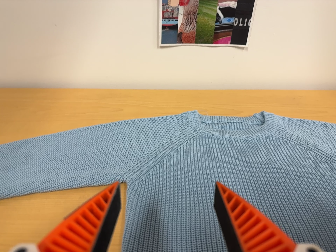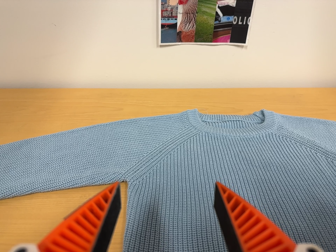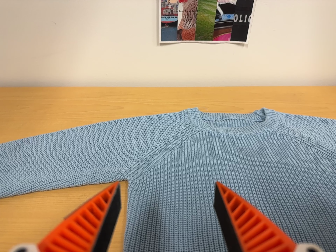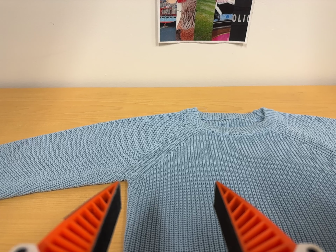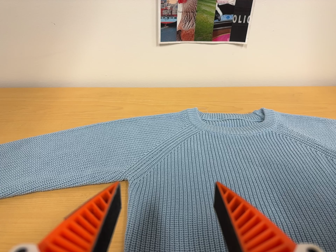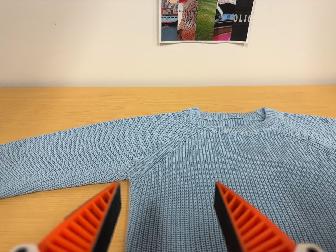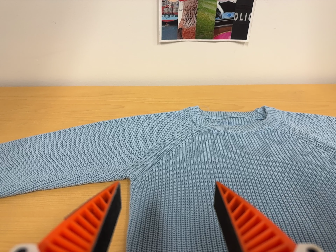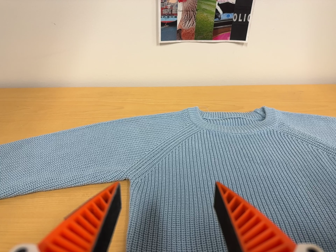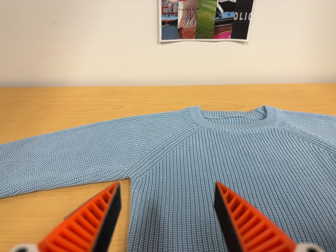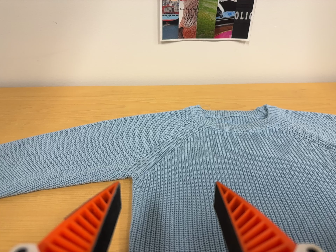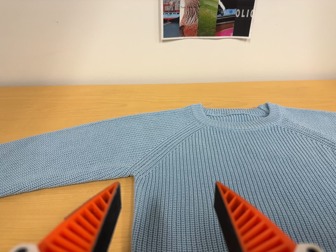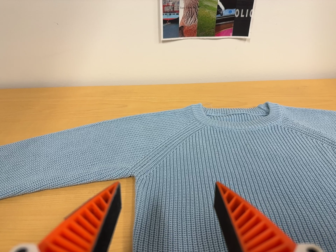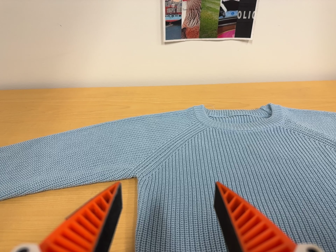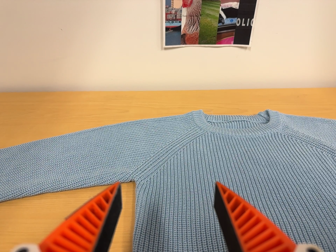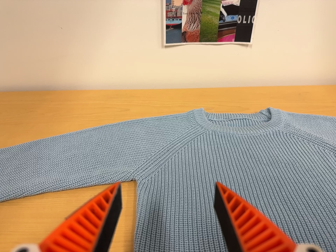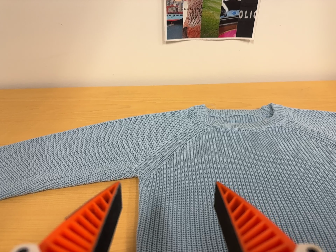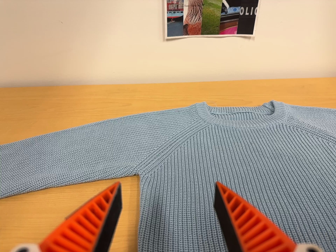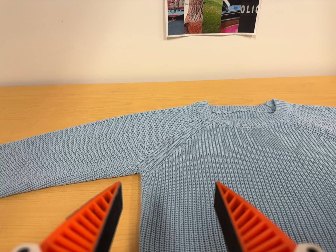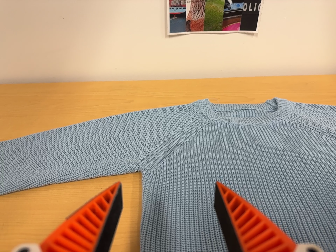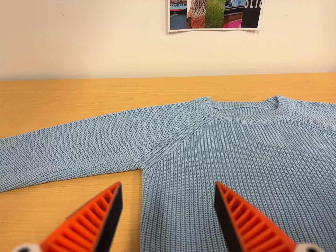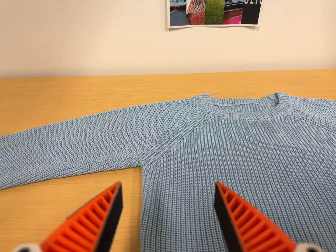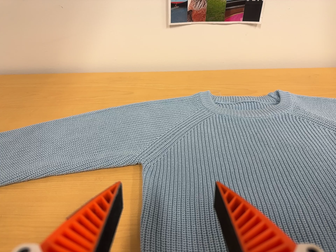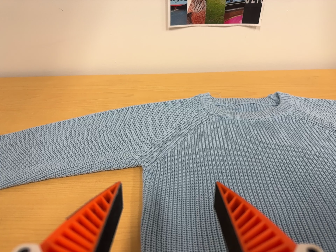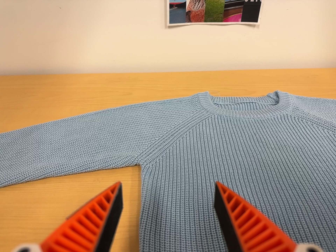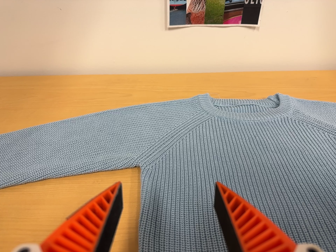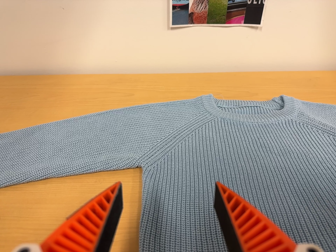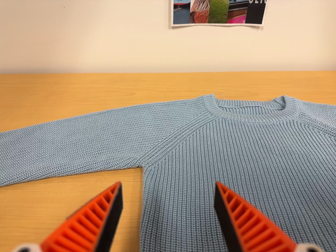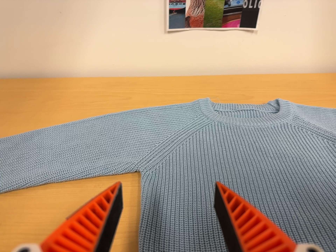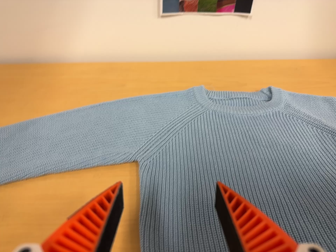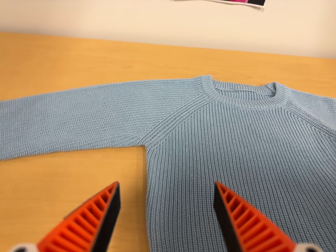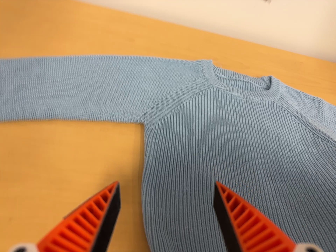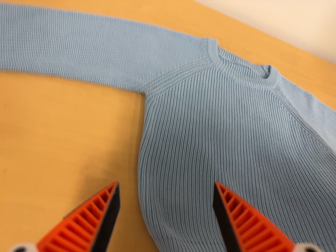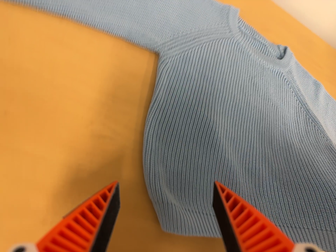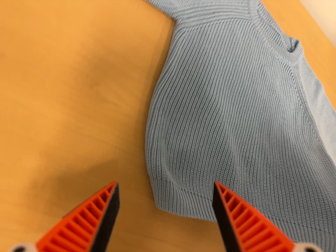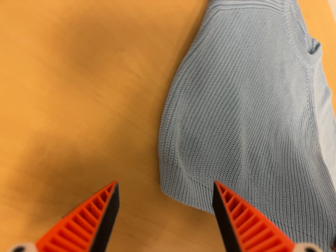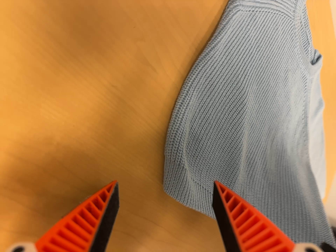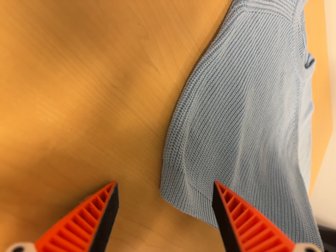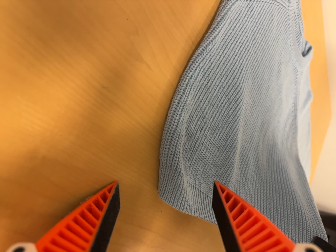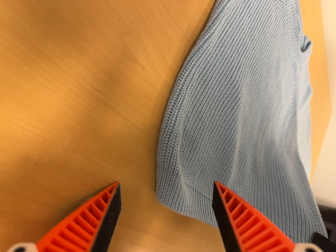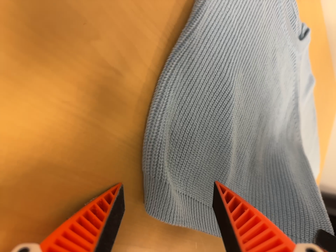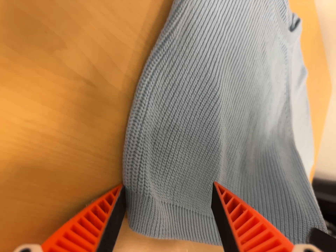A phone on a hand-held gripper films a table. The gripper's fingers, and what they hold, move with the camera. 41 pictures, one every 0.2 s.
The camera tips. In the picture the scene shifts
upward.
0.0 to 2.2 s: The camera keeps its place and its aim.
2.2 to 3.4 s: The camera shifts only a little, or ends up much as it began.
3.4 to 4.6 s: The camera keeps its place and its aim.
4.6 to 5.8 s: The camera travels to its left and toward the top of its view, about 7 cm. Its aim tips toward the bottom of its view by about 10 degrees.
5.8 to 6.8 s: The camera pans to its right by about 20 degrees. It travels to its left, about 18 cm. Its aim tips toward the bottom of its view by about 25 degrees, and the scene shifts upward. It rolls about its line of sight by about 40 degrees, and the scene rotates clockwise.
6.8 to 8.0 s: The camera travels forward and toward the top of its view, about 8 cm, so what stands in front looms larger. Its aim tips toward the bottom of its view by about 10 degrees.
The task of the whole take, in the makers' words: fold up.
The film runs forward here.
